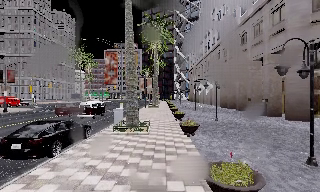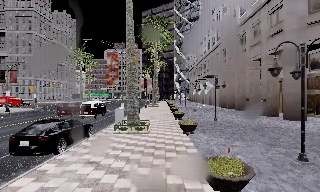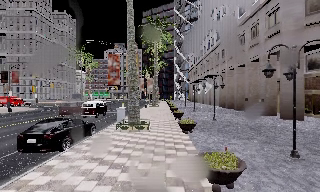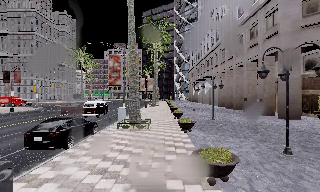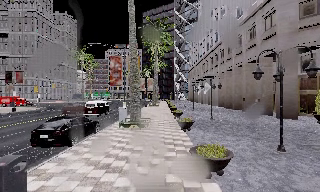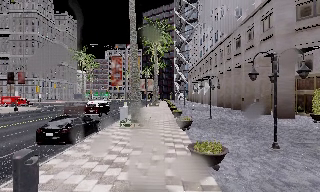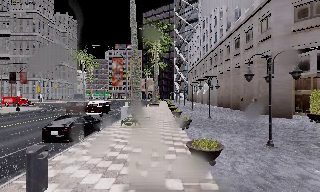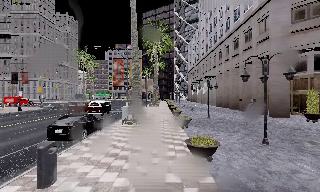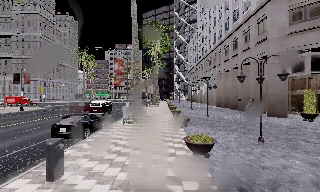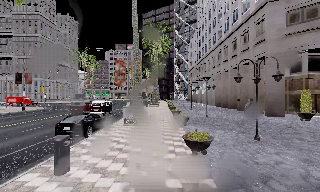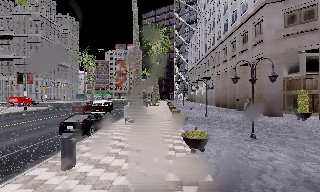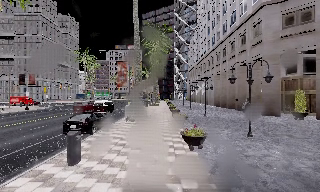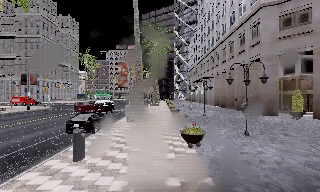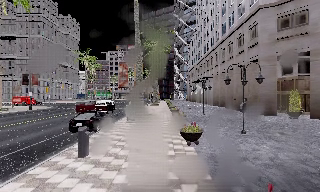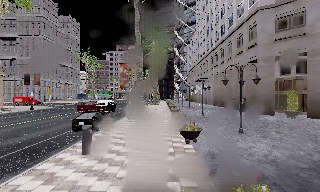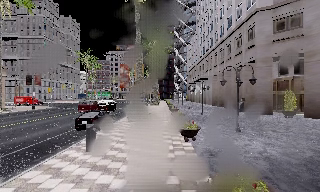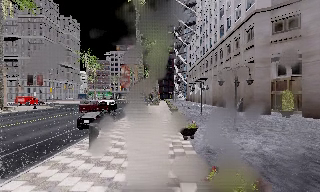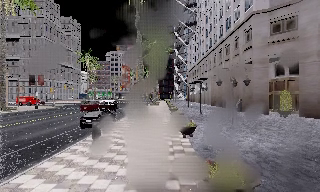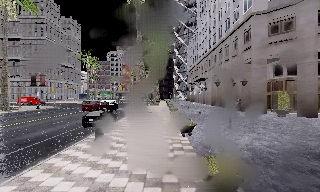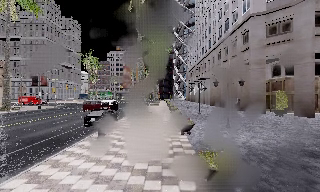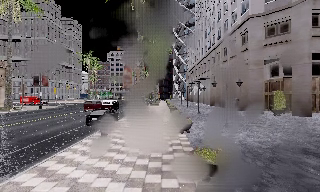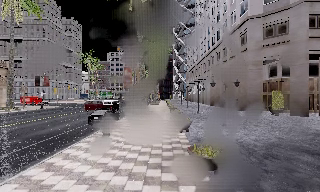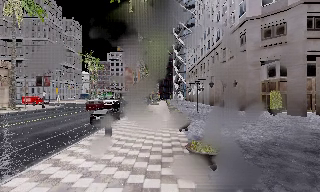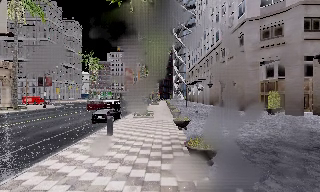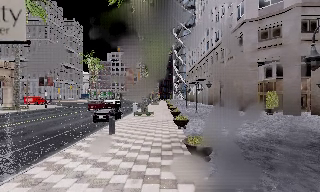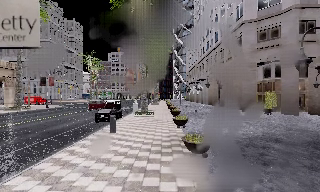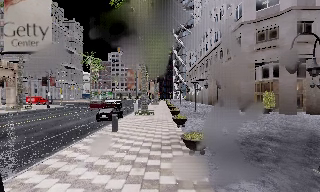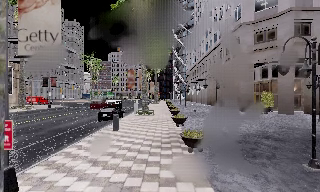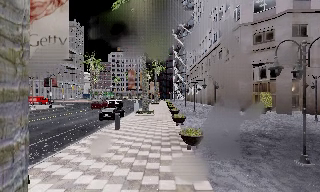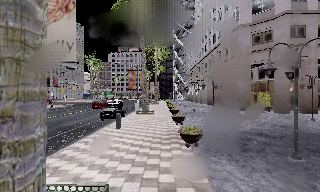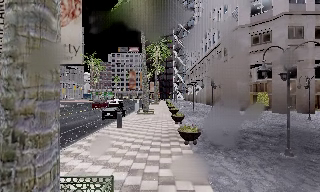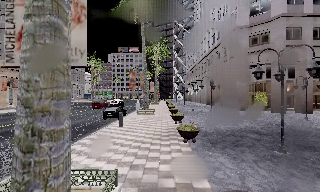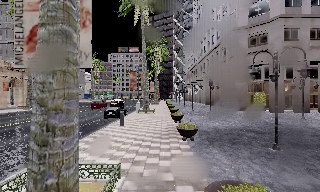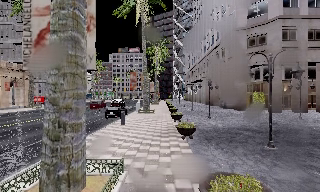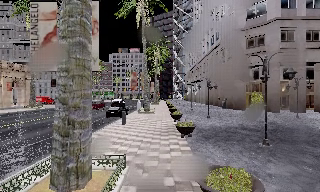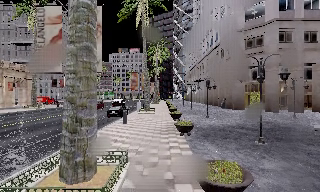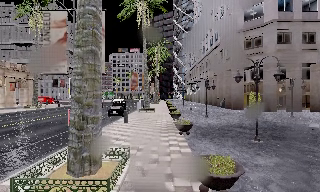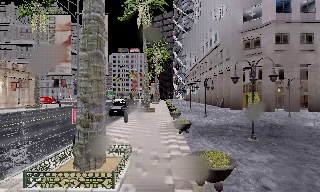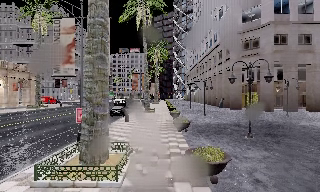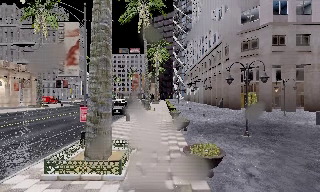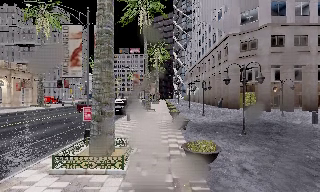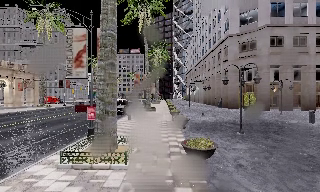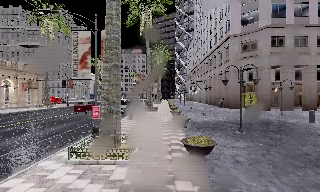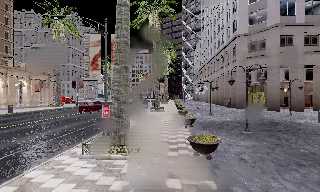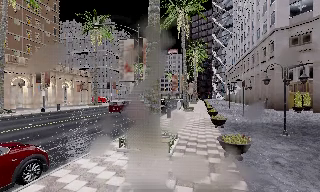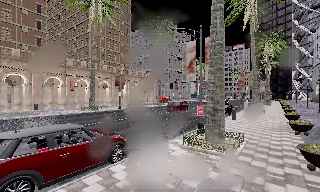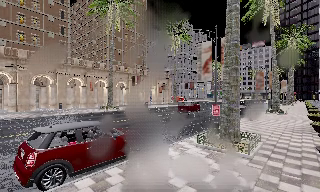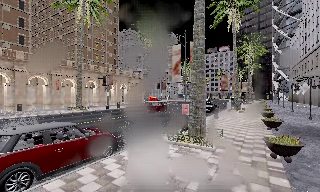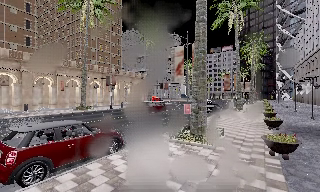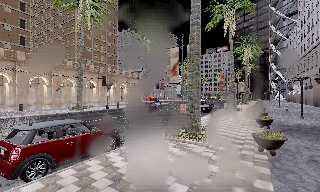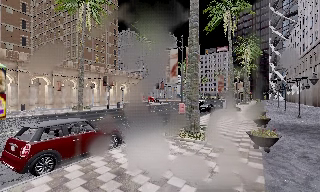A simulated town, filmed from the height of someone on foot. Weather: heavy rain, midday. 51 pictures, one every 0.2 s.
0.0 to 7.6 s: The camera travels backward, about 14 m, so what stands in front gets smaller.
7.6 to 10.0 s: The camera swings to its left by about 30 degrees, and the scene slides to the right. It travels backward, about 4.5 m.
The film runs backward here.
